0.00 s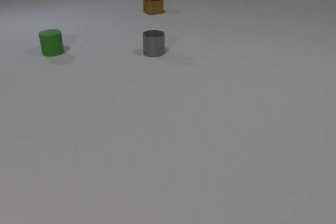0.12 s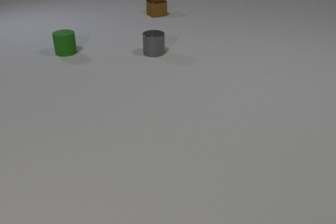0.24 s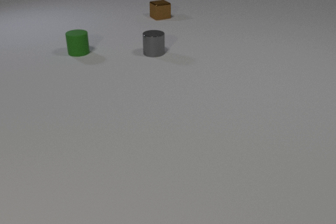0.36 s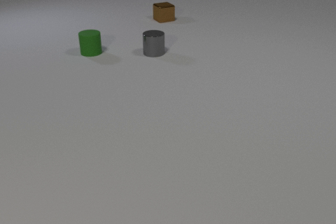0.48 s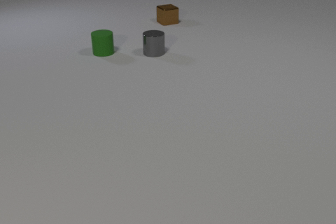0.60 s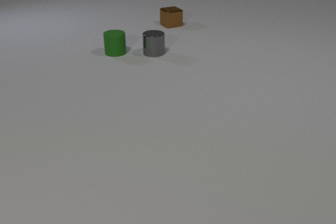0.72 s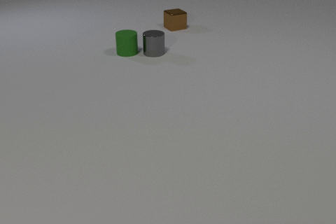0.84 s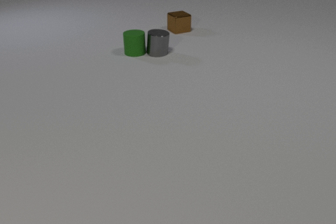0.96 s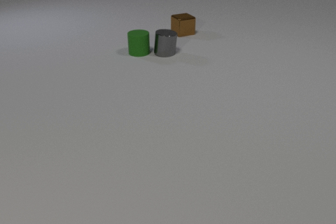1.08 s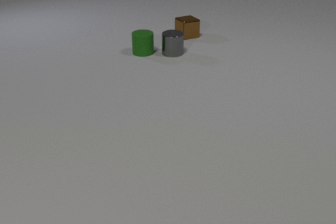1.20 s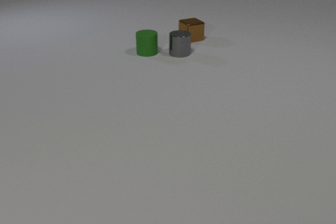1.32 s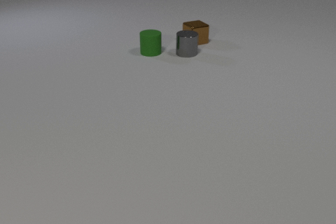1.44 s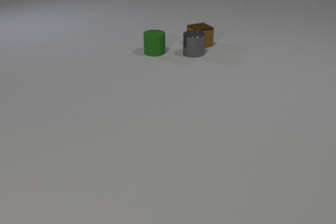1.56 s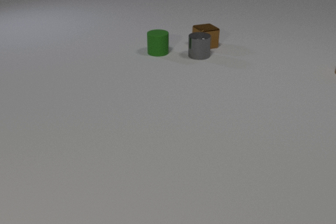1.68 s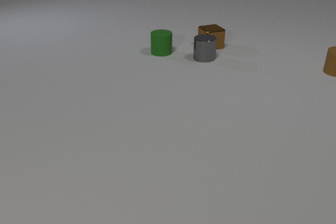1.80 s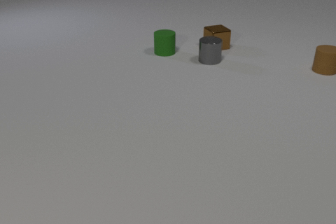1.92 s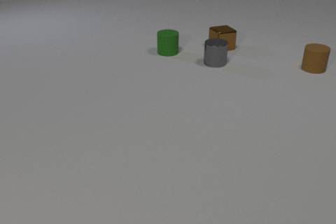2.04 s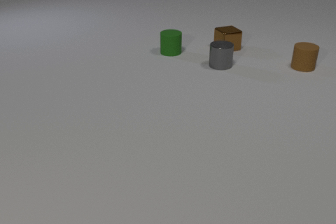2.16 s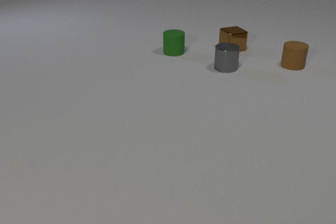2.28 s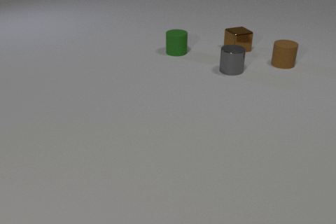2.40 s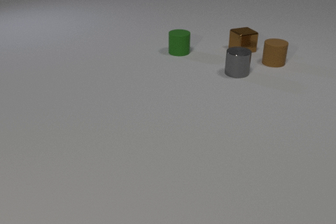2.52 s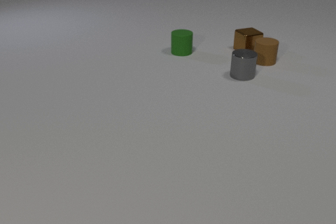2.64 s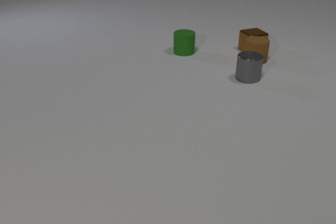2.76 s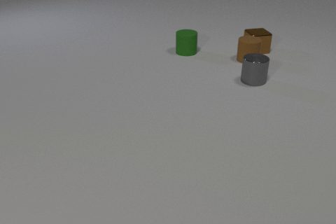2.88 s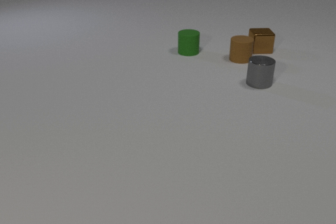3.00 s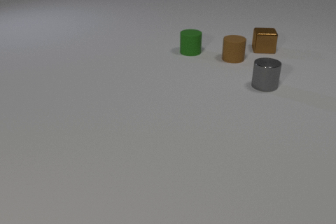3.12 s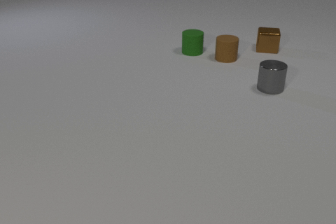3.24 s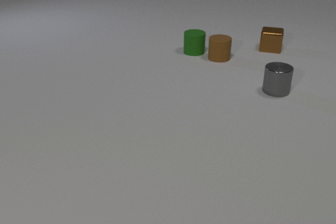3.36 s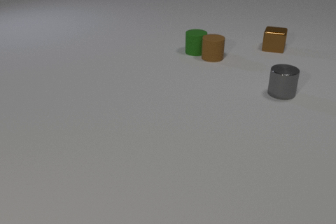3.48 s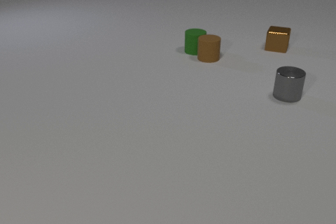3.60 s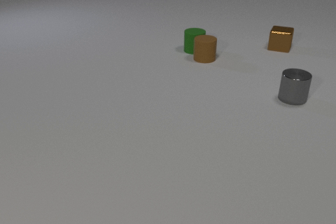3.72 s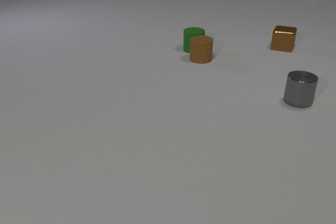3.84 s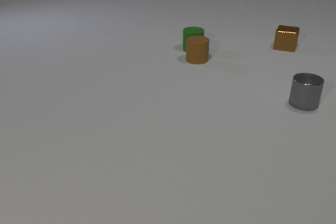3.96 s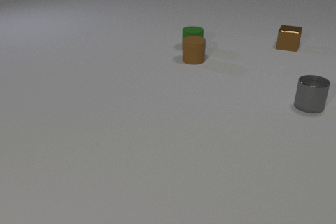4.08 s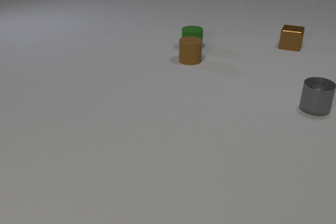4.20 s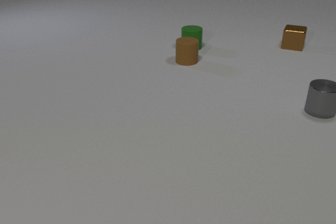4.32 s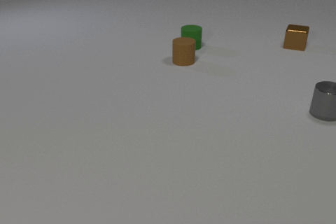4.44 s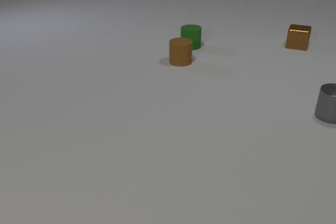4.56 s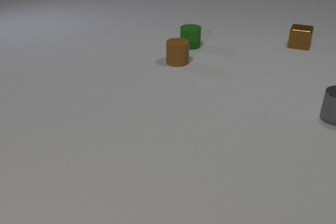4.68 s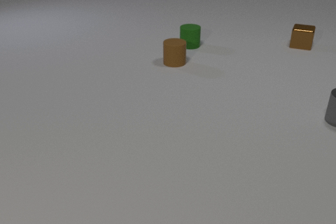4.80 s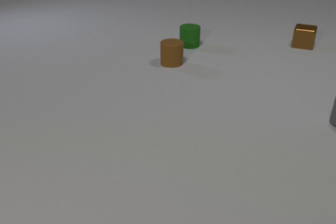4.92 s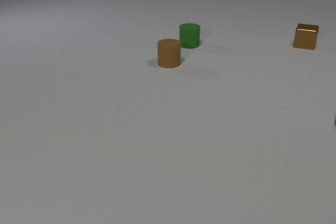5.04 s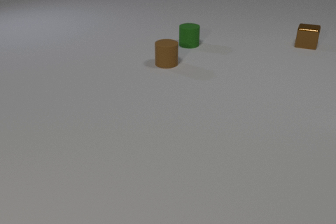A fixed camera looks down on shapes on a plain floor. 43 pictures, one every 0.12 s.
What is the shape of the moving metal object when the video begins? cube.
How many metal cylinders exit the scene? 1.
Are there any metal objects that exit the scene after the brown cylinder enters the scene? yes.
0.00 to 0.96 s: The green rubber cylinder slides to the right. The gray metal cylinder slides to the right. The brown metal cube slides toward the camera and to the right. The green rubber cylinder and the gray metal cylinder collide.
0.96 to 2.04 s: The green rubber cylinder slides to the right. The gray metal cylinder slides to the right and toward the camera. The brown metal cube slides to the right and toward the camera. The brown rubber cylinder comes in at the right edge, slides to the left. The gray metal cylinder and the brown metal cube collide.
2.04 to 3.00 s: The green rubber cylinder slides to the right. The gray metal cylinder slides to the right and toward the camera. The brown metal cube slides to the right, spins clockwise seen from above by about 30 degrees, its near face sliding to the left. The brown rubber cylinder slides to the left. The brown metal cube and the brown rubber cylinder collide.
3.00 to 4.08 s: The green rubber cylinder slides away from the camera. The gray metal cylinder slides to the right and toward the camera. The brown metal cube slides to the right and away from the camera. The brown rubber cylinder slides to the left. The green rubber cylinder and the brown rubber cylinder collide.
4.08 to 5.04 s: The green rubber cylinder slides away from the camera. The gray metal cylinder slides to the right and toward the camera, leaves at the right edge. The brown metal cube slides to the right and away from the camera. The brown rubber cylinder slides to the left.
